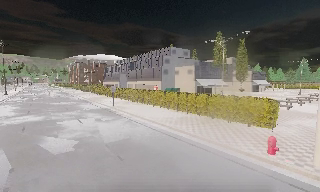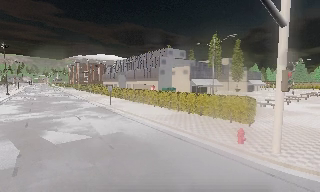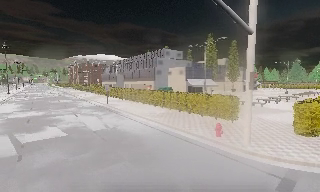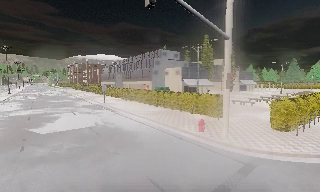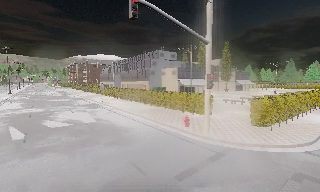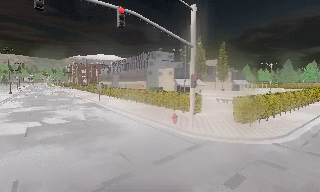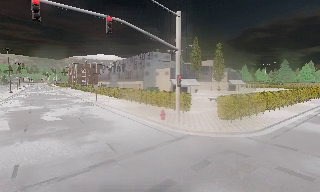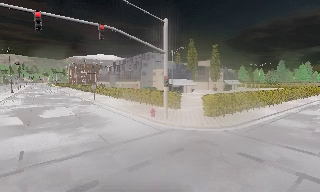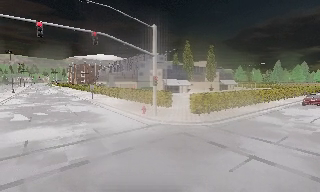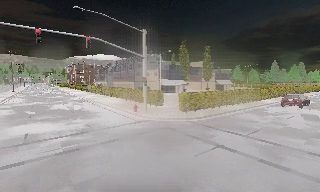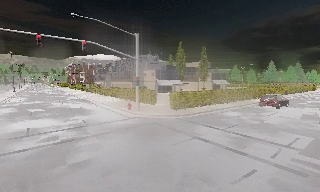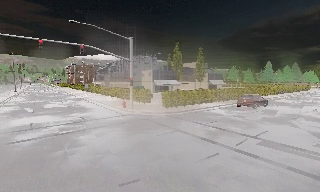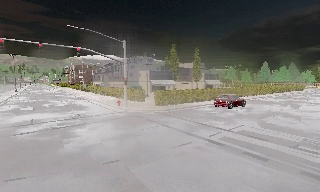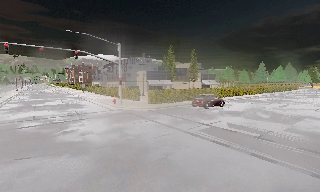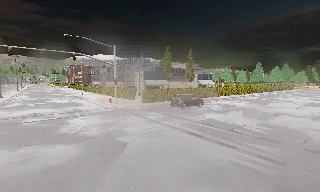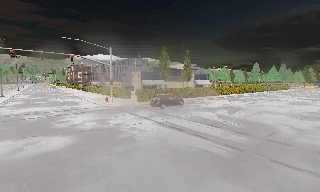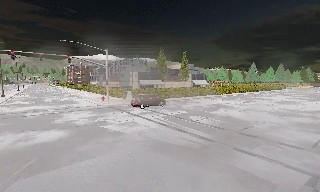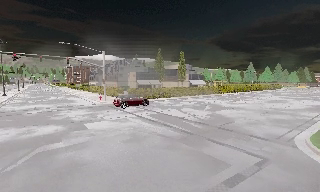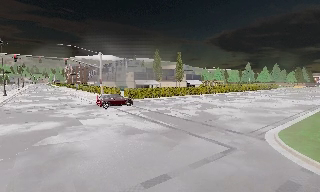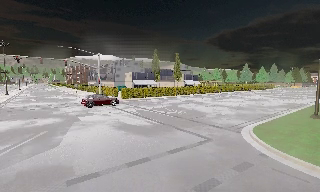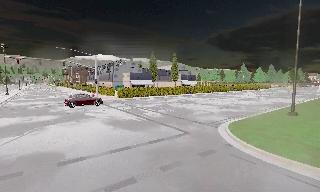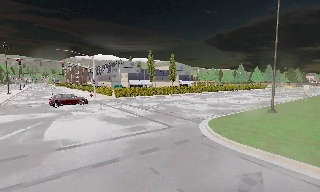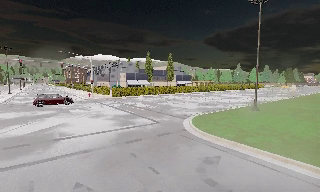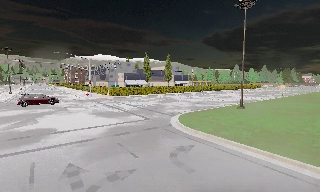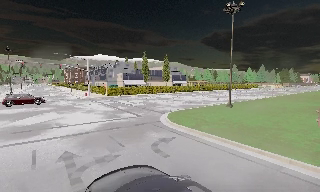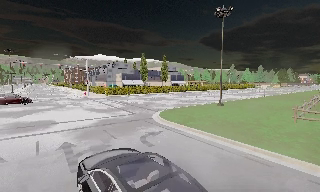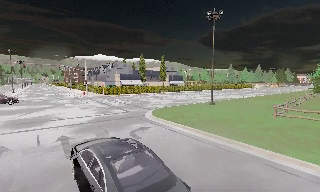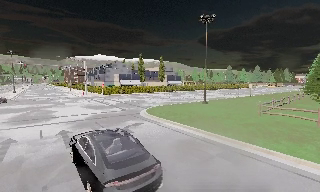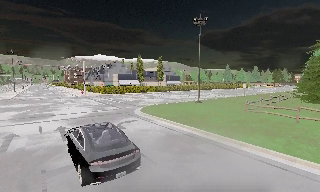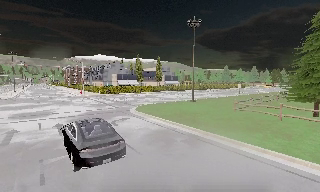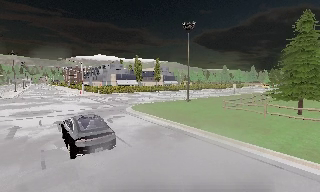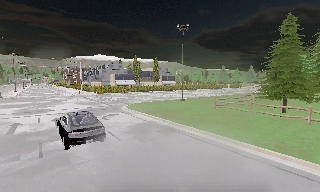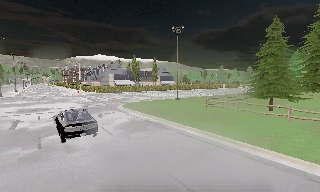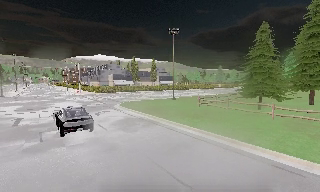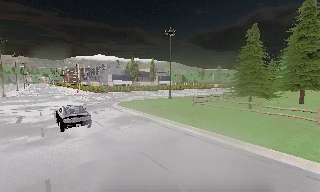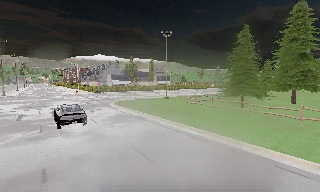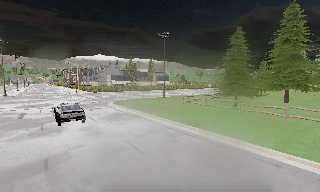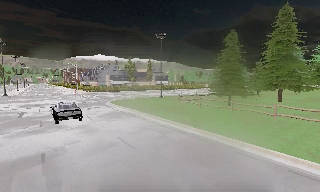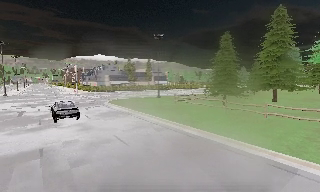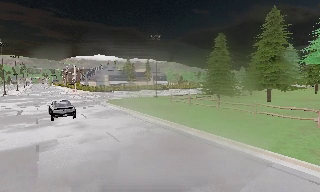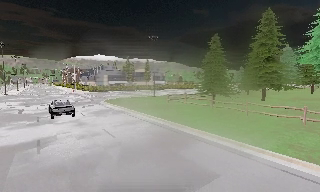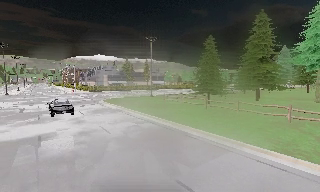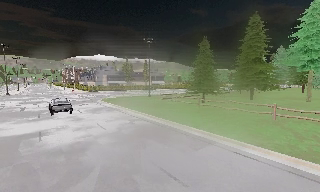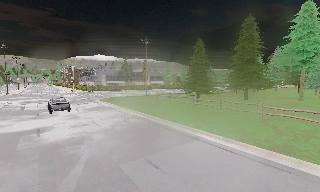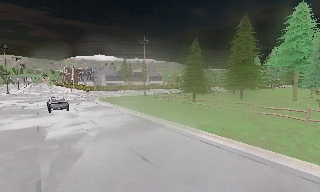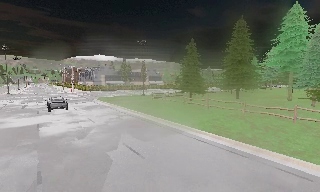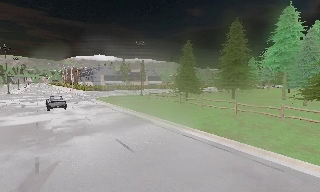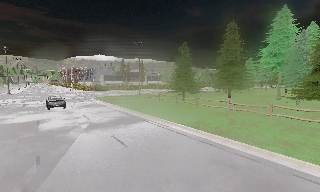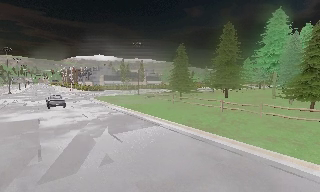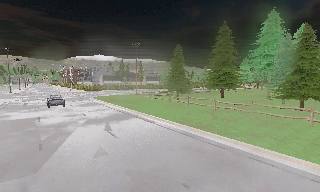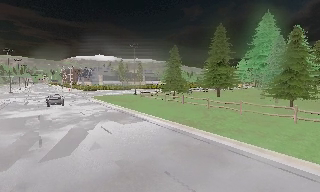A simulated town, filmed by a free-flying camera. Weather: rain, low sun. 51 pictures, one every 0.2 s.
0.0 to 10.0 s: The camera travels backward and to its right, about 60 m, so what stands in front gets smaller. It loses speed.
The film runs backward here.
